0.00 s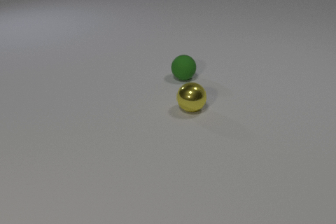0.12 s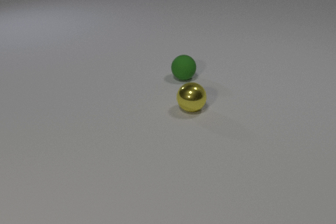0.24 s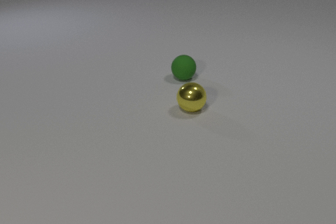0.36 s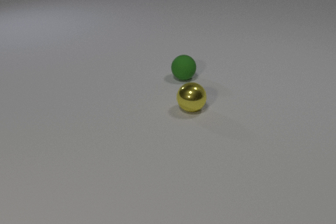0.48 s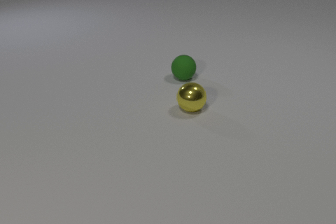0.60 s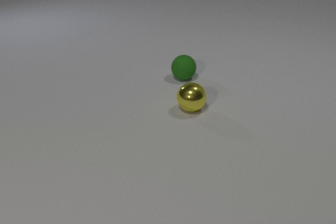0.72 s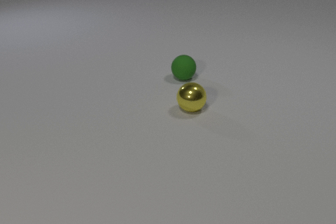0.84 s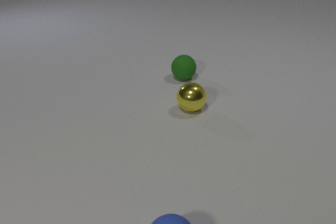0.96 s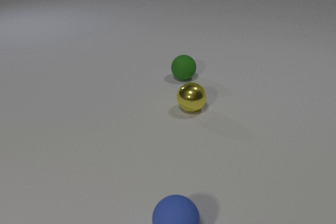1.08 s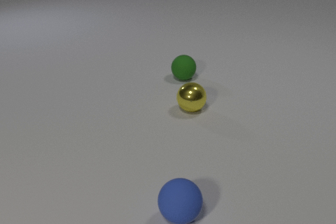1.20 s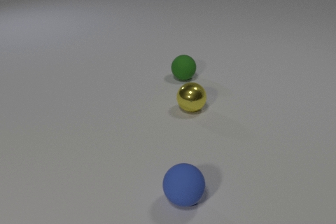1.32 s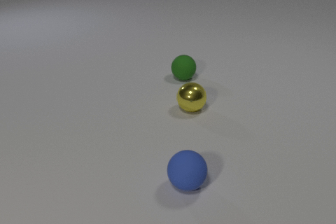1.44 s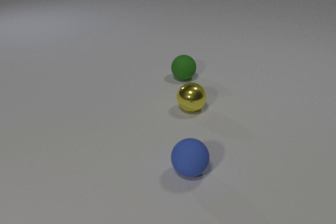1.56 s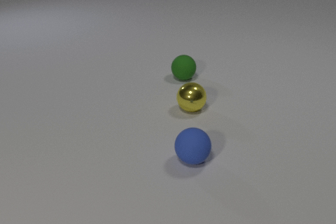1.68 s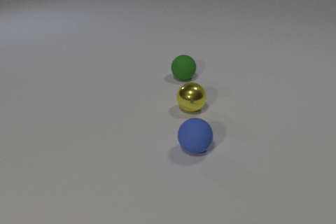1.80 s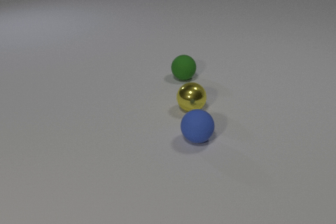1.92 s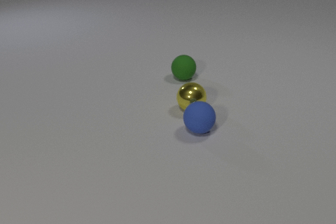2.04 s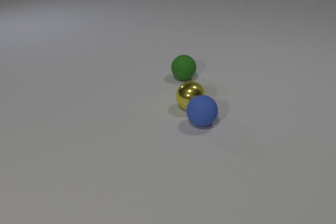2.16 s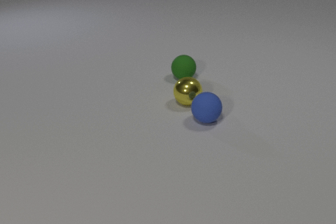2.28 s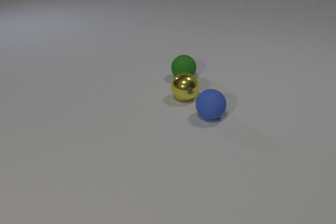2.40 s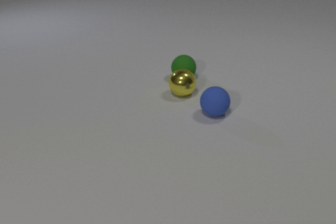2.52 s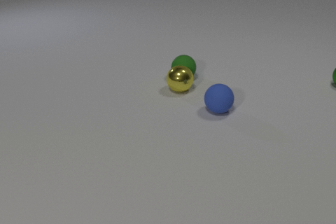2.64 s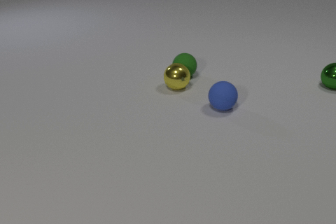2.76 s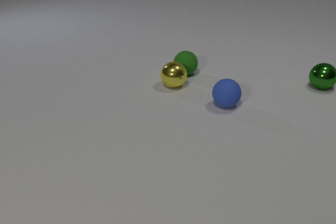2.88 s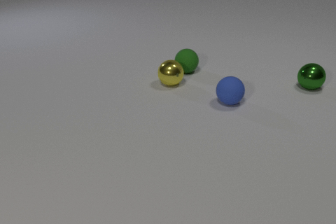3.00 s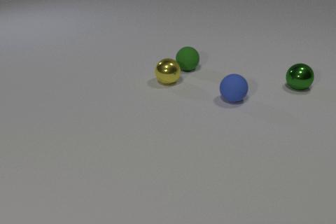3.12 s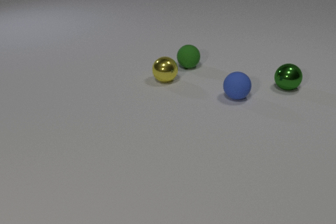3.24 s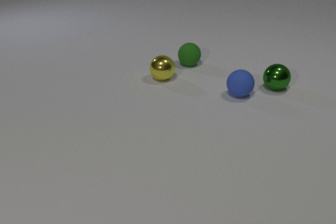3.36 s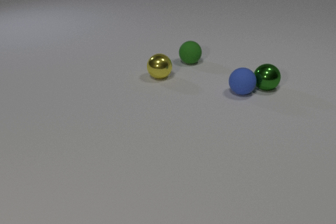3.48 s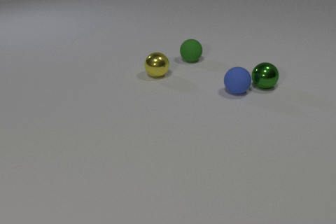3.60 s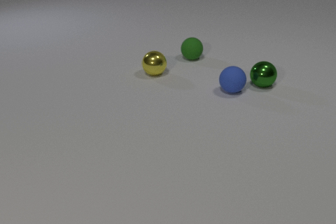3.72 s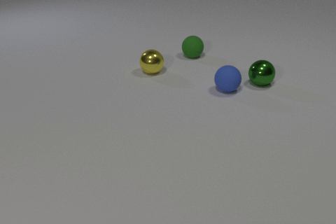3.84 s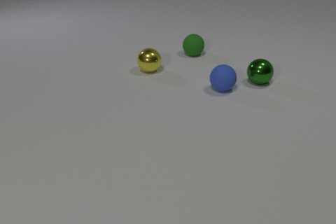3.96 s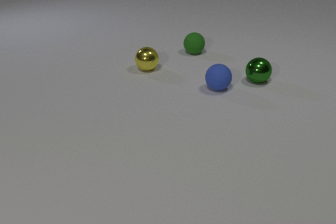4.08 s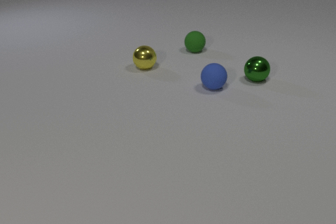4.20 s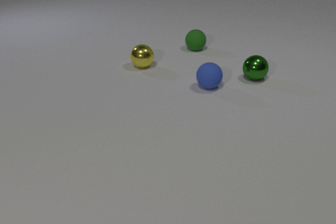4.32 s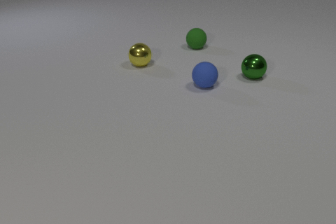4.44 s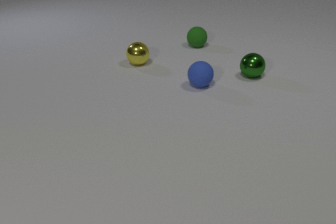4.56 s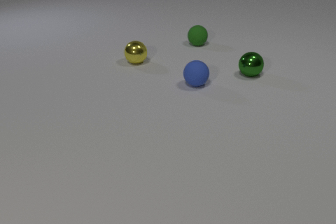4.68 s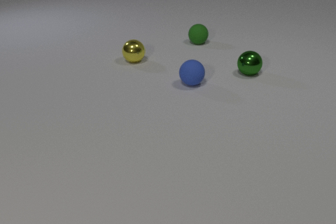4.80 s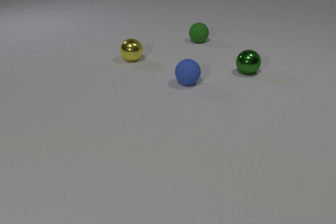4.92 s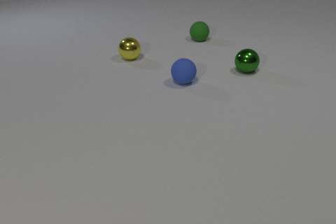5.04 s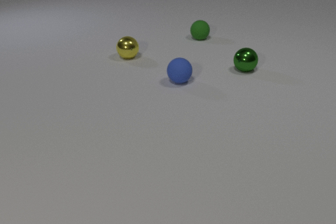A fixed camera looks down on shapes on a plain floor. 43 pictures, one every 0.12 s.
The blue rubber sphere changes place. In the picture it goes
away from the camera.
The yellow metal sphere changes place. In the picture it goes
away from the camera.
0.00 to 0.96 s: The blue rubber sphere comes in at the bottom edge, rolls away from the camera.
0.96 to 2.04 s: The blue rubber sphere rolls away from the camera. The blue rubber sphere and the yellow metal sphere collide.
2.04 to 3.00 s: The blue rubber sphere rolls away from the camera and to the right. The yellow metal sphere rolls away from the camera and to the left. The green rubber sphere rolls away from the camera. The green metal sphere comes in at the right edge, rolls to the left and toward the camera. The yellow metal sphere and the green rubber sphere collide.
3.00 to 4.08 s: The blue rubber sphere rolls away from the camera and to the left. The yellow metal sphere rolls away from the camera and to the left. The green rubber sphere rolls away from the camera. The green metal sphere rolls to the left. The blue rubber sphere and the green metal sphere collide.
4.08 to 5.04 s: The blue rubber sphere rolls to the left. The yellow metal sphere rolls away from the camera and to the left. The green rubber sphere rolls away from the camera. The green metal sphere rolls away from the camera and to the left.
What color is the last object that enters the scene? green.
What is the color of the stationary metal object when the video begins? yellow.
How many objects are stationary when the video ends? 0.
